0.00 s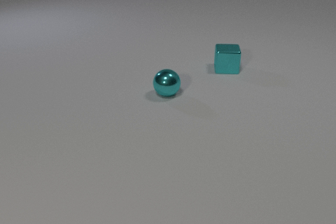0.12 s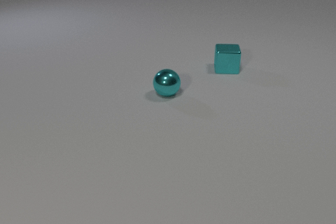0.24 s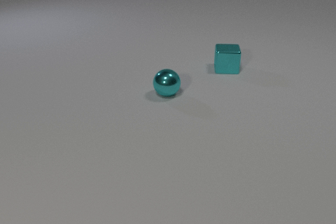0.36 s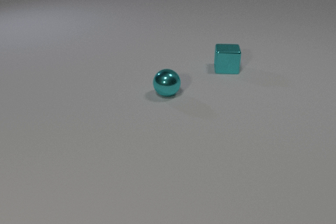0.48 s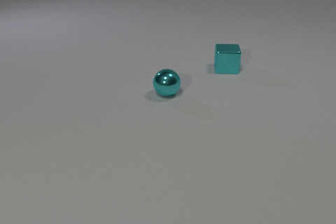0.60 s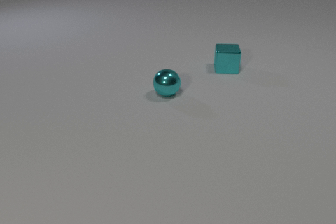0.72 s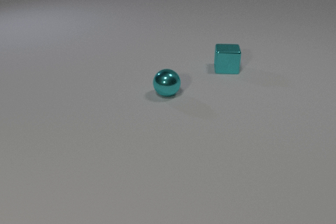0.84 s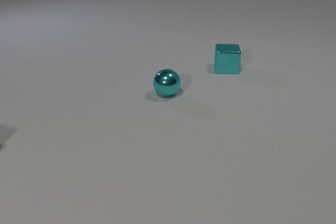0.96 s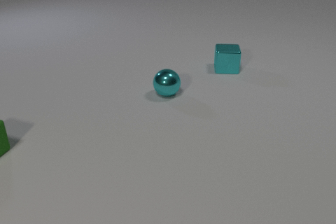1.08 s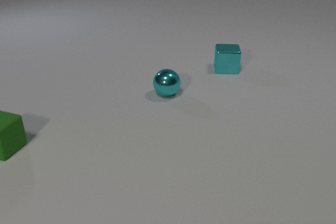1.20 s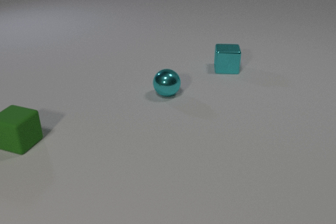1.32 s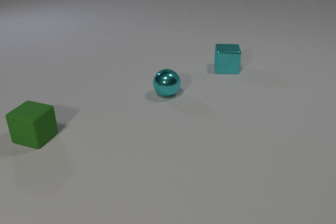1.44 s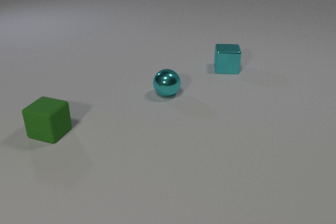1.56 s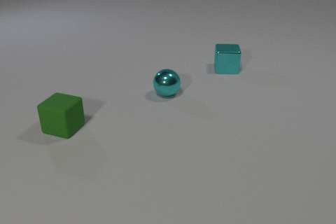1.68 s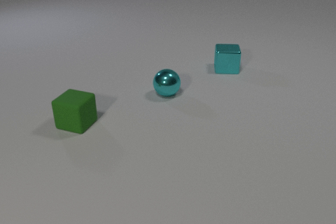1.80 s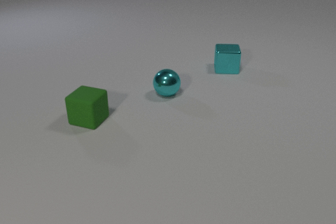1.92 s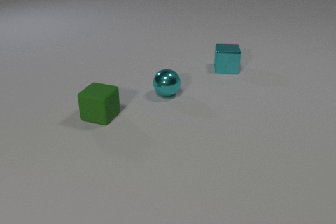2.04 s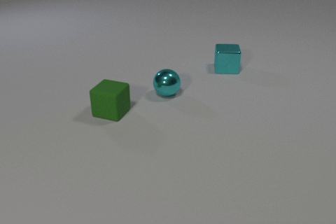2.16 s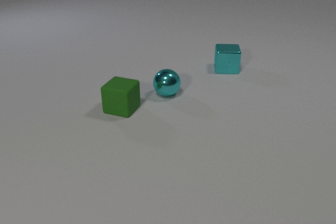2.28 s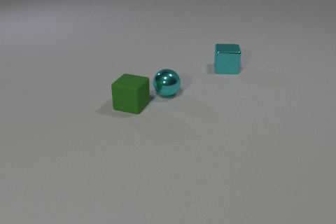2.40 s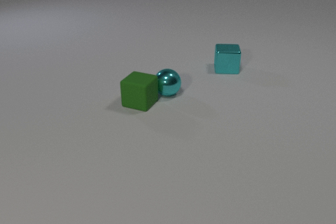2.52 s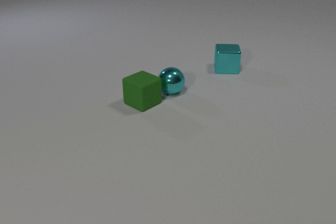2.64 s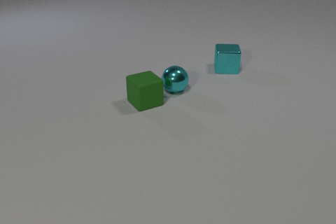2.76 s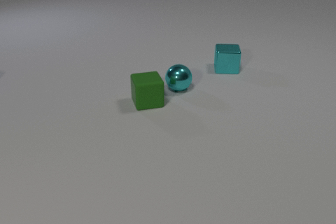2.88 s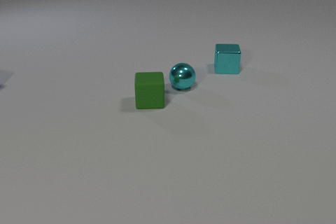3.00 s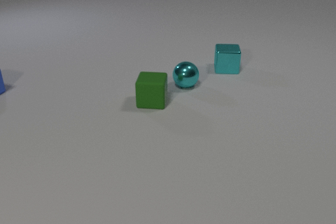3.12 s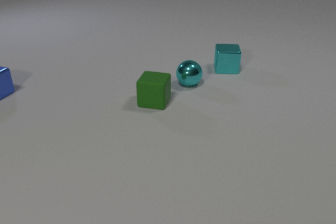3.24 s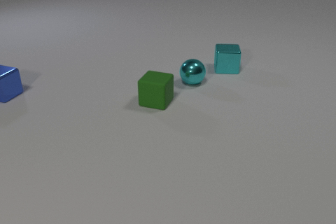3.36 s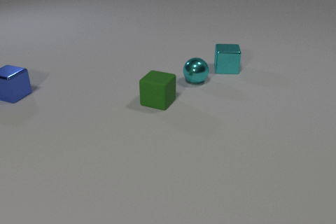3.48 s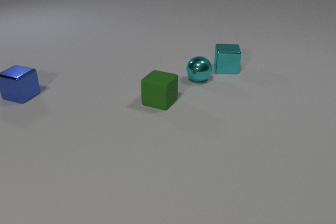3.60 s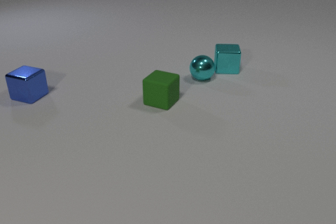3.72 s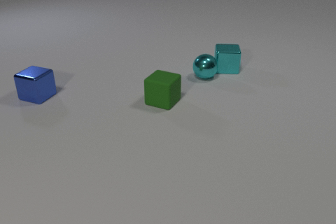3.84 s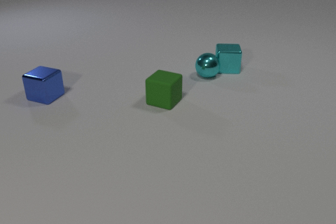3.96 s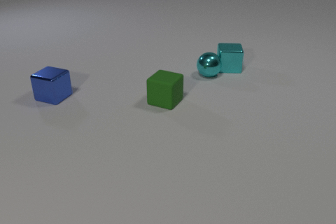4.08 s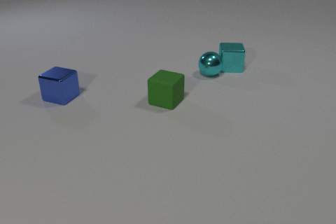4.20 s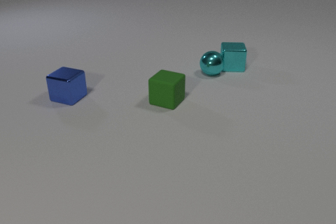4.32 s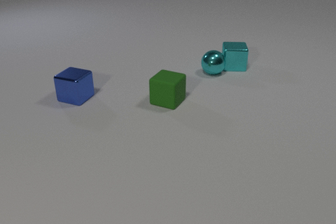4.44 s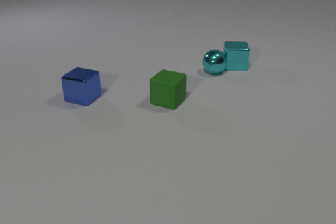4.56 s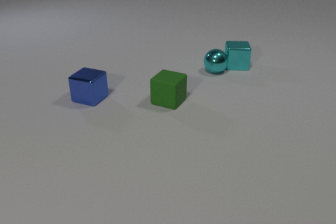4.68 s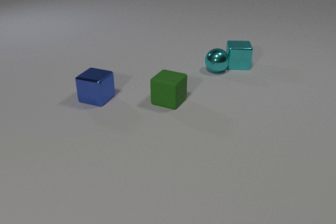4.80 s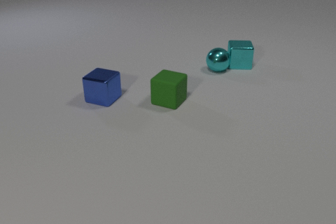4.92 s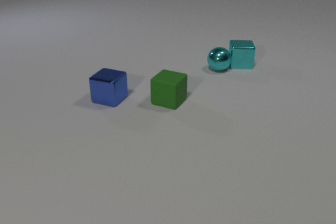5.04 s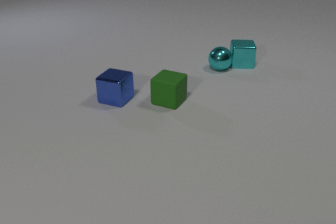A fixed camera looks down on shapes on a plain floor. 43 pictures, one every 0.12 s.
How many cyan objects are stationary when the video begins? 2.
How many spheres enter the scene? 0.
What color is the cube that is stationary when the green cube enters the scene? cyan.
0.00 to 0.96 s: The green rubber cube comes in at the left edge.
0.96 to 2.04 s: The green rubber cube slides to the right.
2.04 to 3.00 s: The green rubber cube slides to the right and away from the camera, spins so that its near face slides to the left, clockwise seen from above. The cyan metal sphere rolls away from the camera and to the right. The blue metal cube comes in at the left edge. The green rubber cube and the cyan metal sphere collide.
3.00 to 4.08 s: The green rubber cube slides to the right, spins clockwise seen from above by about 15 degrees, its near face sliding to the left. The cyan metal sphere rolls away from the camera and to the right. The blue metal cube slides to the right and toward the camera. The cyan metal sphere and the cyan metal cube collide.
4.08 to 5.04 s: The cyan metal sphere rolls away from the camera and to the right. The cyan metal cube slides away from the camera and to the right. The blue metal cube slides to the right.
